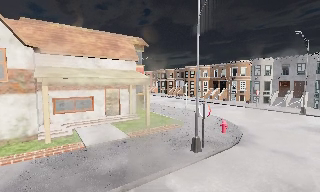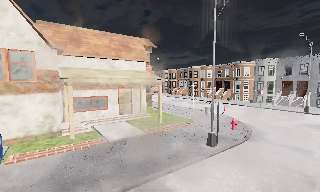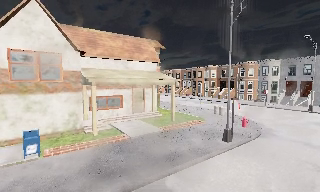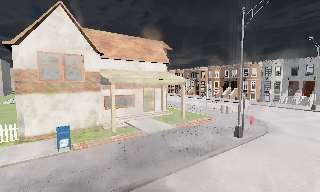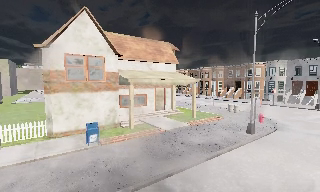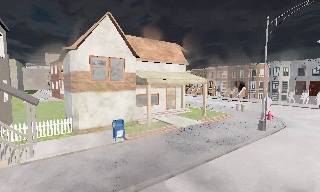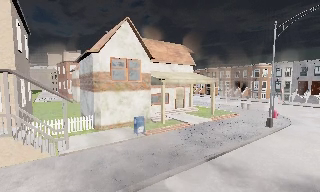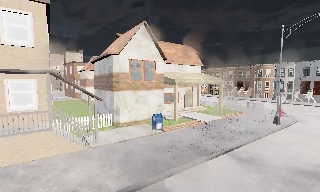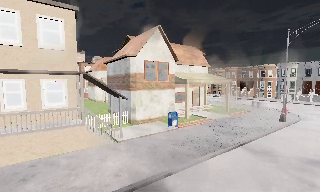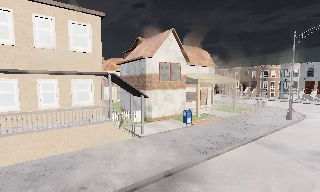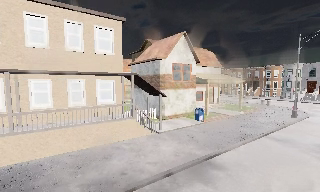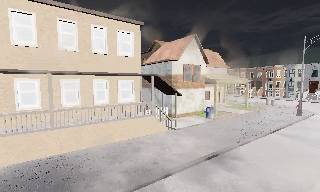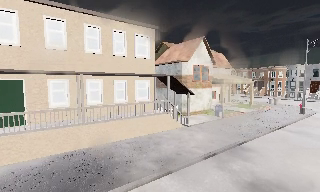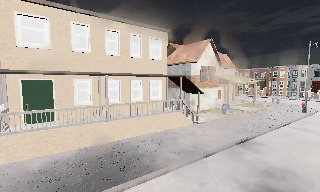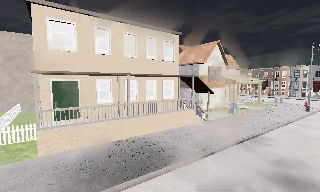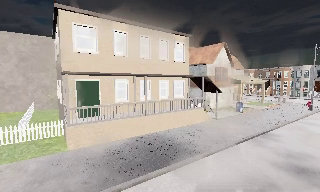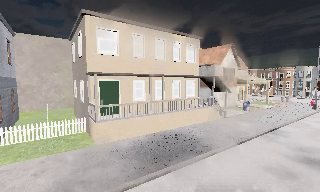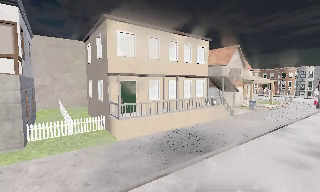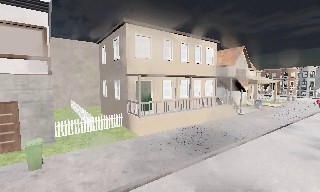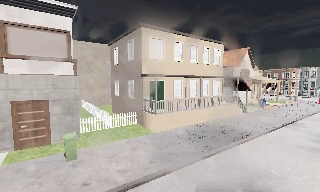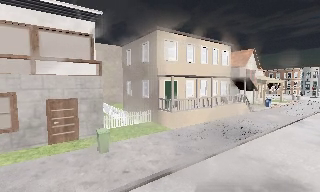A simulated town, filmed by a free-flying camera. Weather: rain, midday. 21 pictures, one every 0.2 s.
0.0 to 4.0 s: The camera travels to its left and backward, about 25 m, so close, fixed things drift to the right.
The film runs forward here.
